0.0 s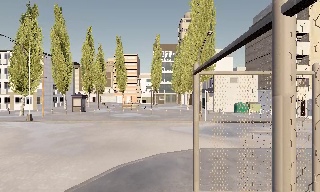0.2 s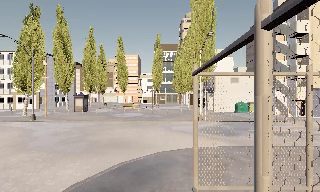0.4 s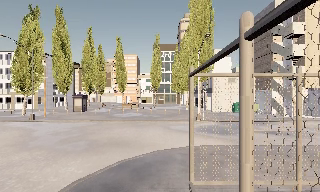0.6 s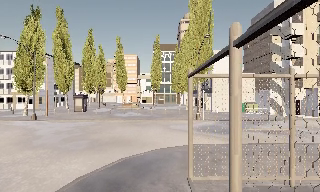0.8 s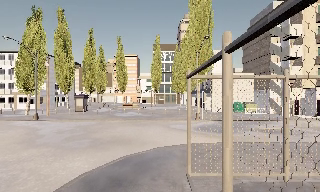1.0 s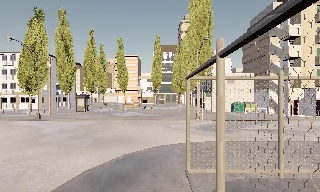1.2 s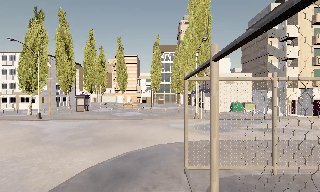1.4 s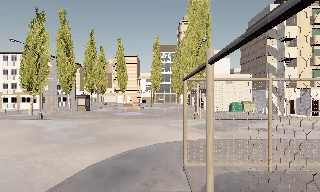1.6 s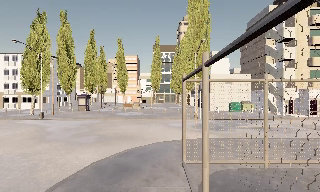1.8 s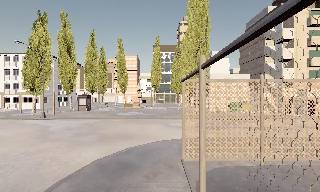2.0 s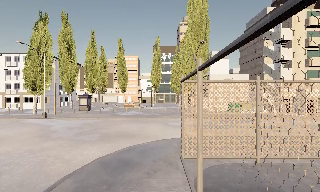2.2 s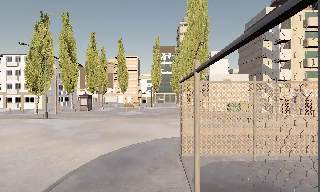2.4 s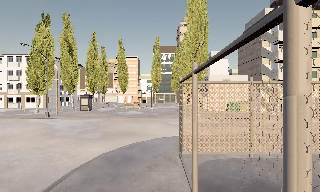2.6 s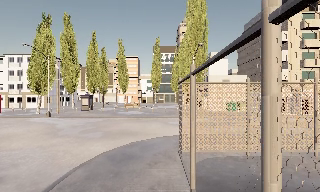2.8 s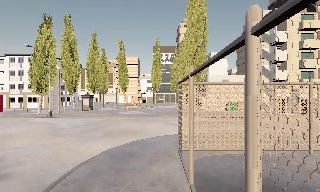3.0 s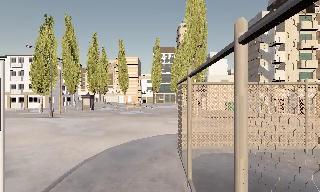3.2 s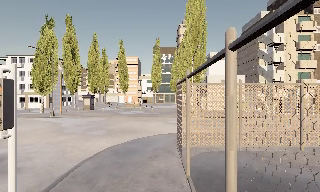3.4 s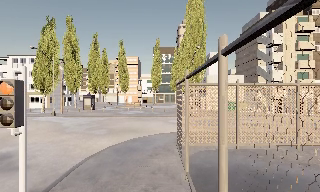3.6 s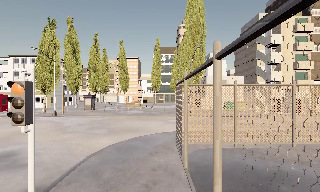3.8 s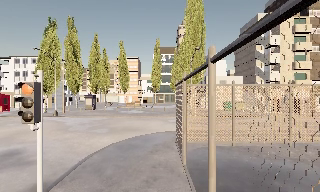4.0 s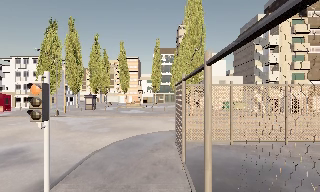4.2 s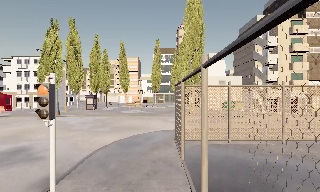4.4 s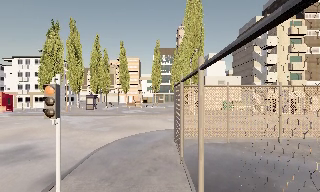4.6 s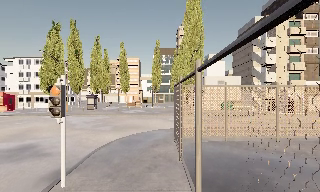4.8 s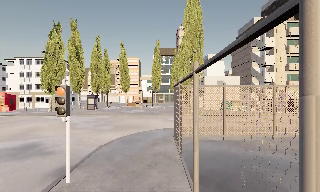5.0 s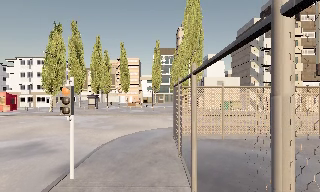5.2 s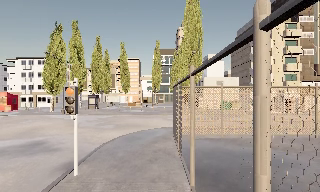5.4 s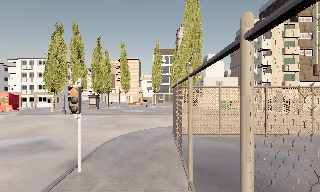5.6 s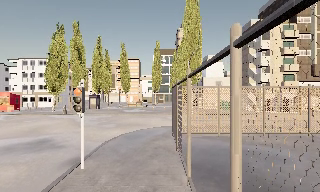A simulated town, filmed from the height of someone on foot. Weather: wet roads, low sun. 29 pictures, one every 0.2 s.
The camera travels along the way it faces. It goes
backward.
0.0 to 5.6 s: The camera travels backward, about 6 m, so what stands in front gets smaller.
The film runs backward here.
